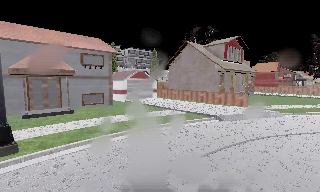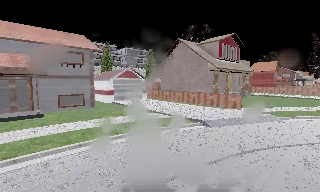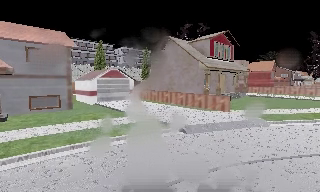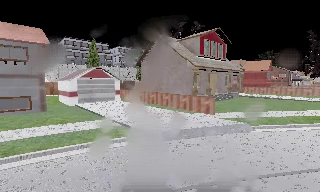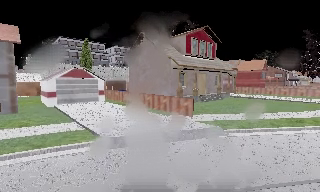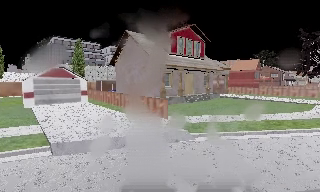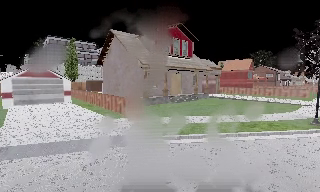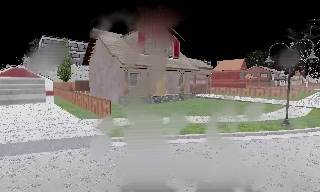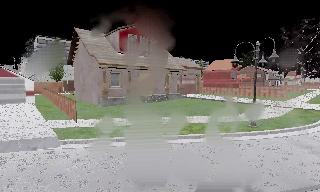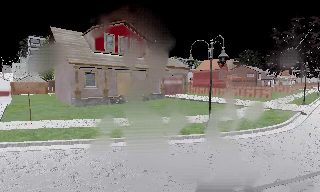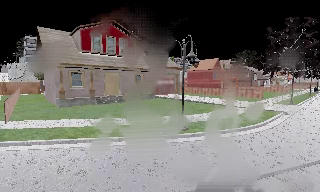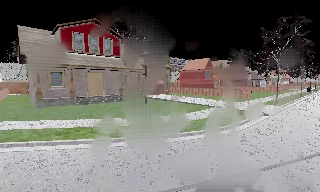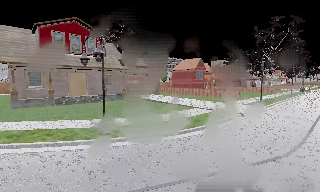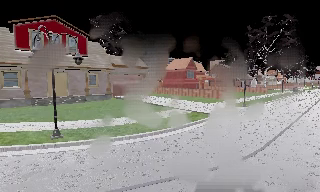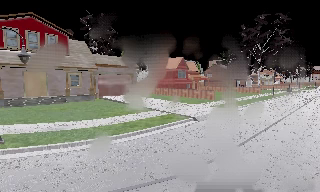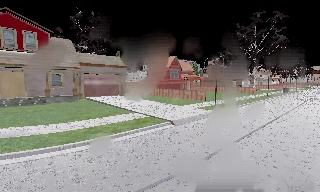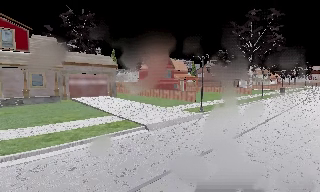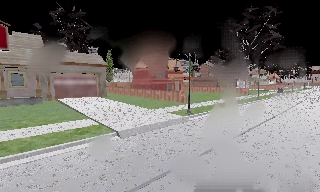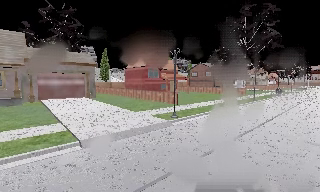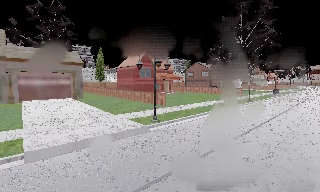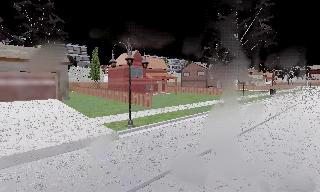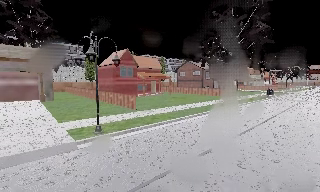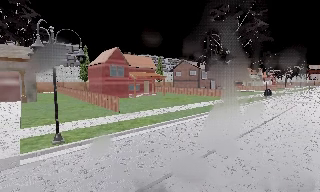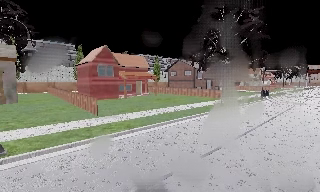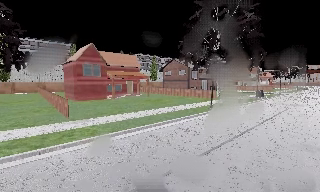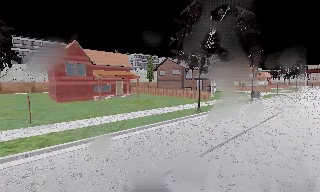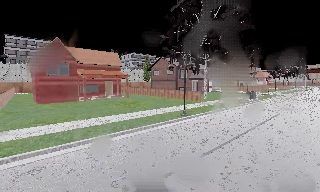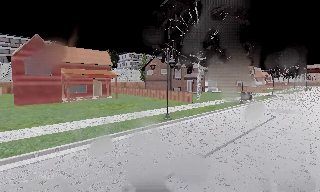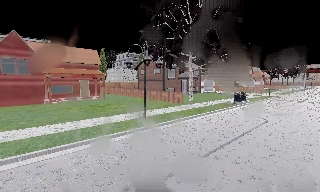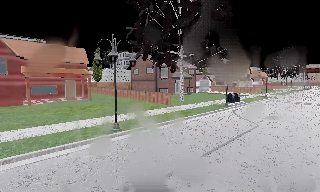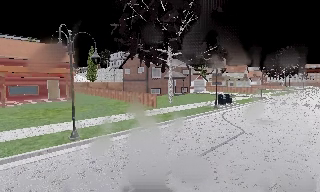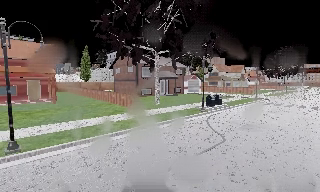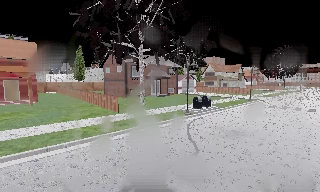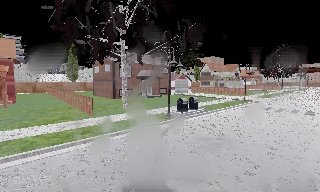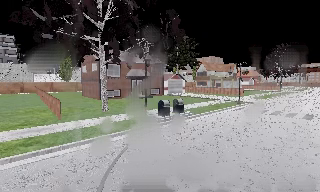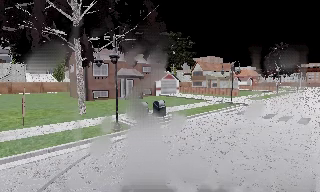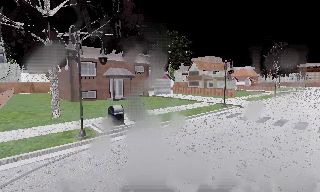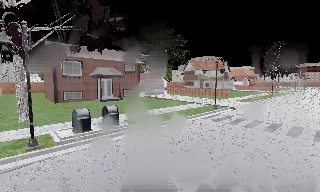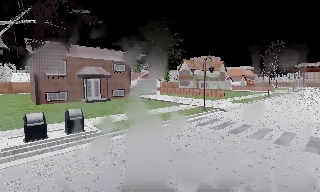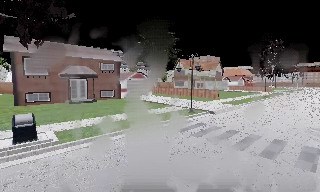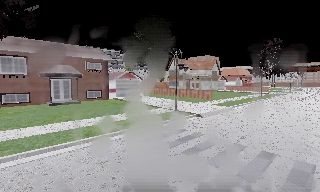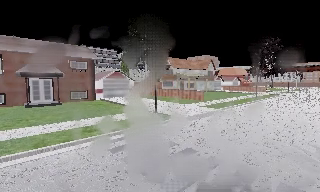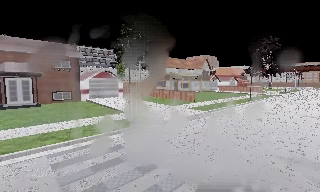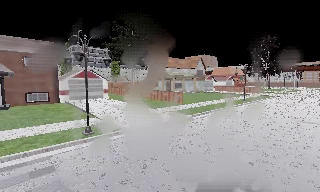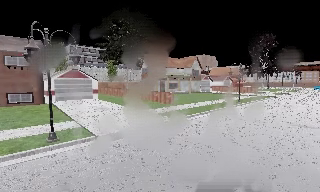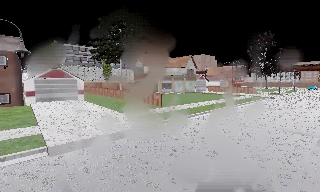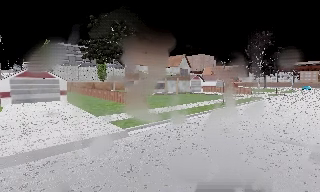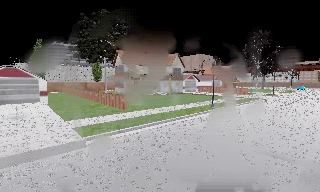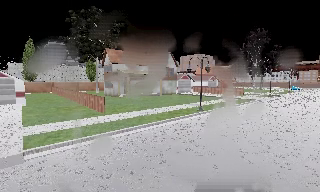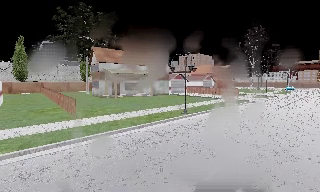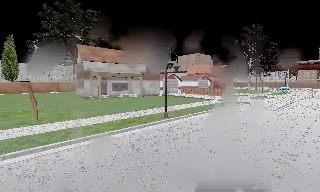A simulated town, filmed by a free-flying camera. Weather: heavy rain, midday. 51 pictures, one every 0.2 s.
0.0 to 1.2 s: The camera travels to its right and forward, about 11 m, so close, fixed things drift to the left.
1.2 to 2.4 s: The camera travels to its right, about 12 m, so close, fixed things drift to the left.
2.4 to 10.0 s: The camera travels to its right and forward, about 70 m, so close, fixed things drift to the left.
The film runs backward here.
